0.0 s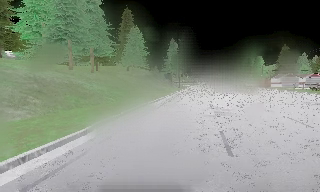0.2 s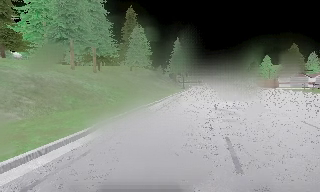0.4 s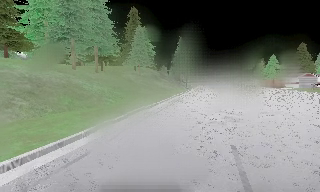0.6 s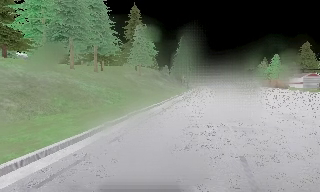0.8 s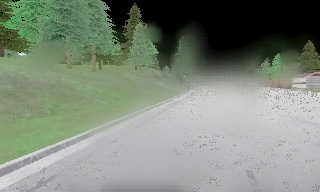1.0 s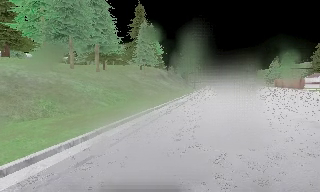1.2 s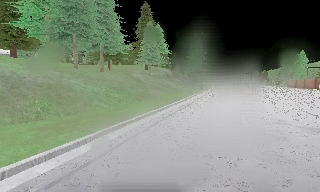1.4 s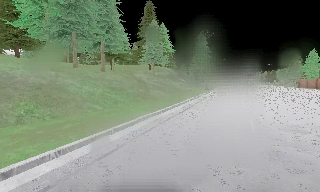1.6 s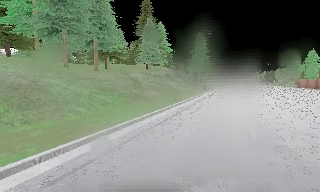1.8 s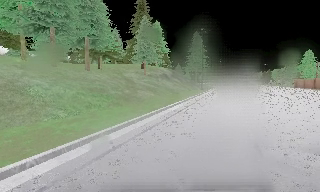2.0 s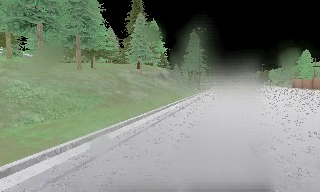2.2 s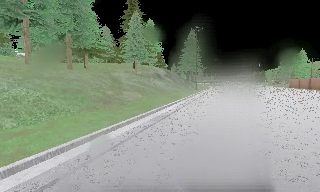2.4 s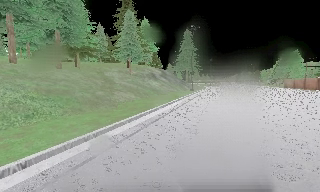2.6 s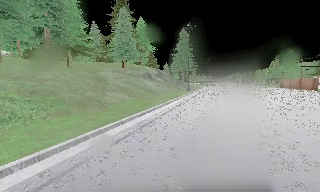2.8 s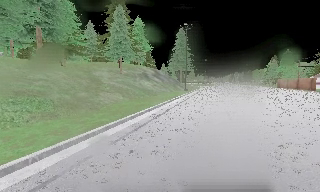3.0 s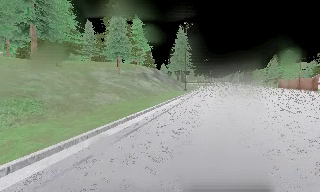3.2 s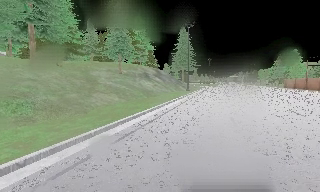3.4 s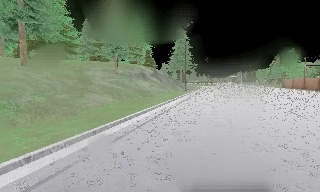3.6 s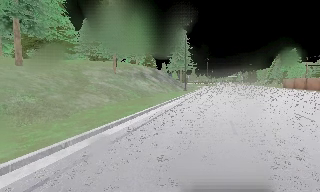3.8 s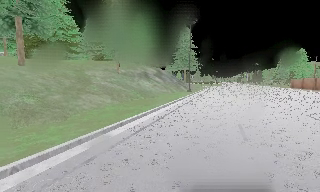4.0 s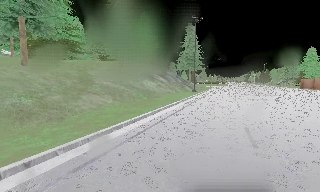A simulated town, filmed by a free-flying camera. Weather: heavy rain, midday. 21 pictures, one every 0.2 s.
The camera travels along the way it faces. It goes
forward.
0.0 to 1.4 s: The camera pans to its left, which is counterclockwise from overhead, by about 10 degrees. It travels forward, about 5 m, so what stands in front looms larger.
1.4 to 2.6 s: The camera travels forward and to its right, about 5 m, so what stands in front looms larger.
2.6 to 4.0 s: The camera travels forward, about 3.5 m, so what stands in front looms larger.
The film runs forward here.
